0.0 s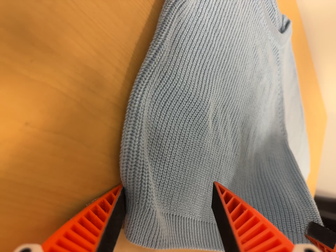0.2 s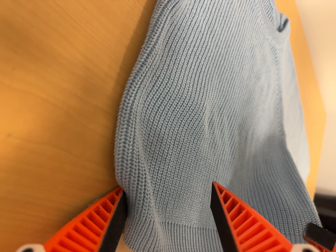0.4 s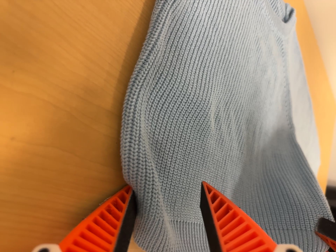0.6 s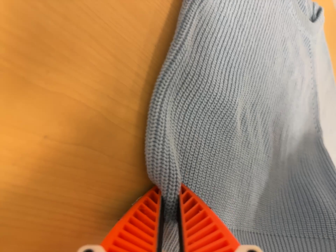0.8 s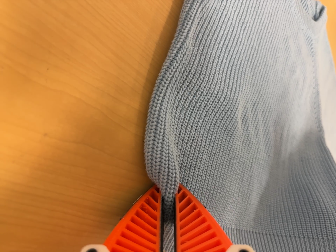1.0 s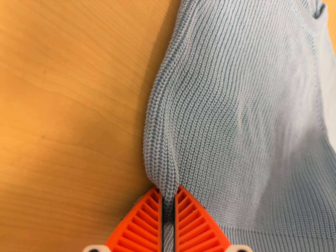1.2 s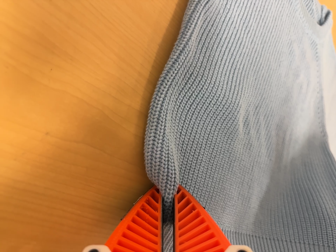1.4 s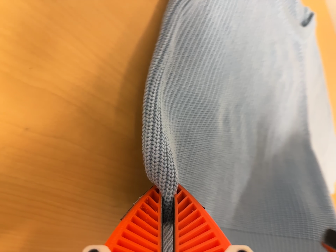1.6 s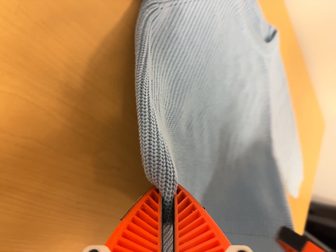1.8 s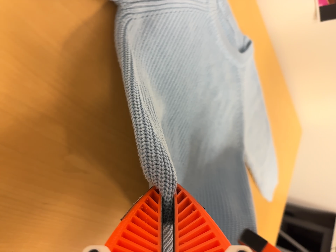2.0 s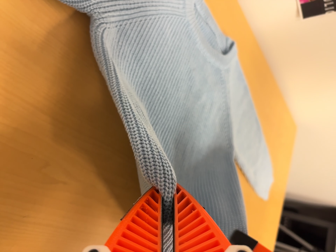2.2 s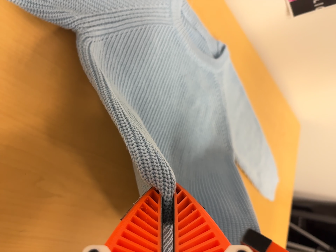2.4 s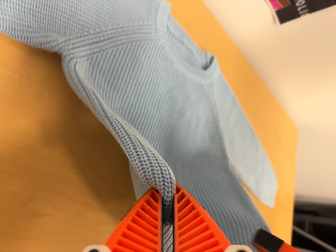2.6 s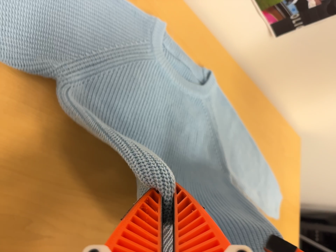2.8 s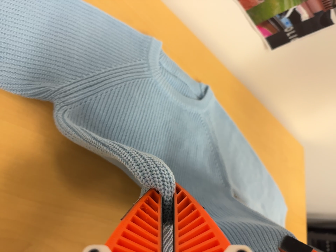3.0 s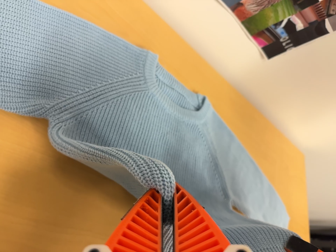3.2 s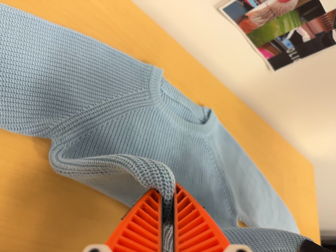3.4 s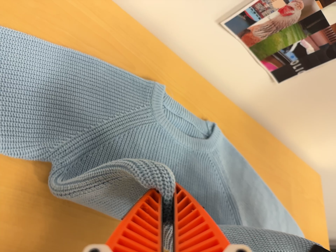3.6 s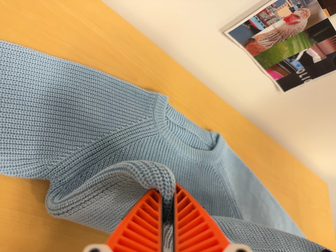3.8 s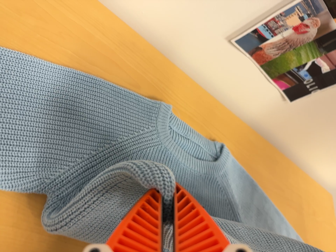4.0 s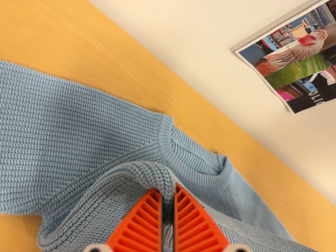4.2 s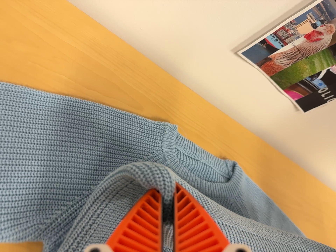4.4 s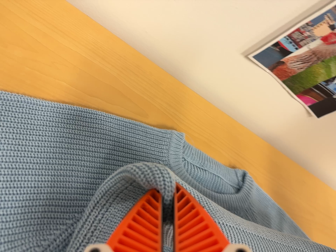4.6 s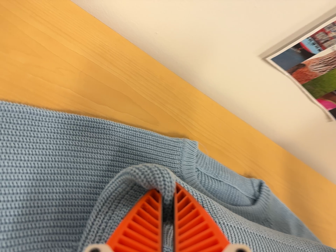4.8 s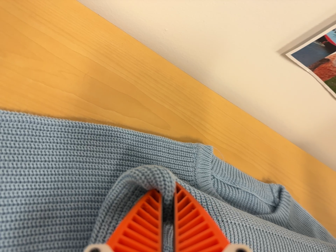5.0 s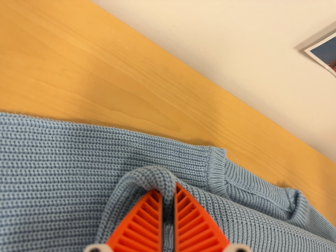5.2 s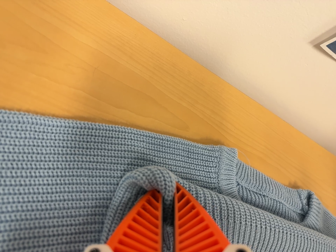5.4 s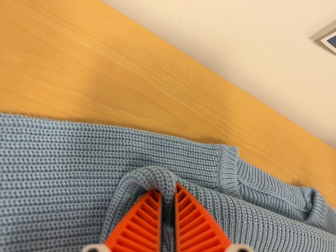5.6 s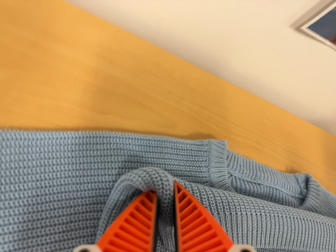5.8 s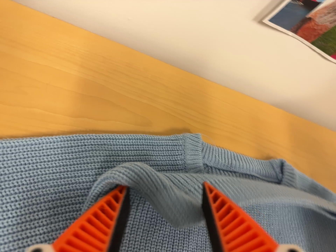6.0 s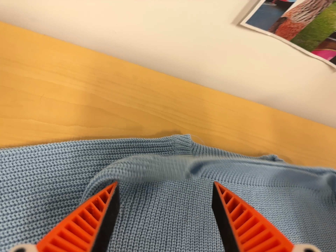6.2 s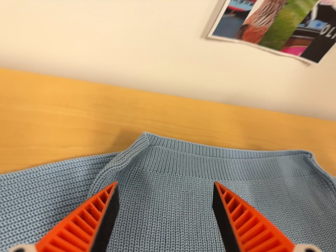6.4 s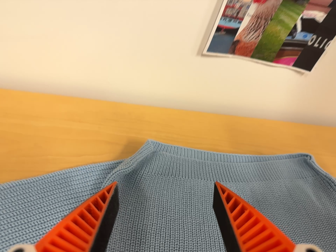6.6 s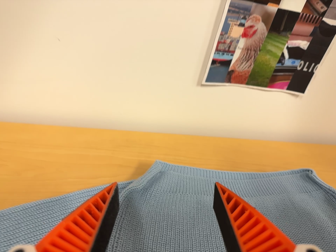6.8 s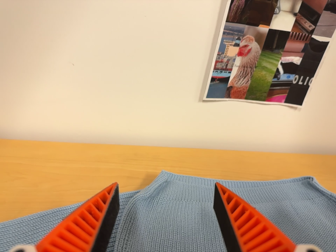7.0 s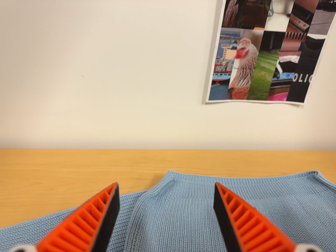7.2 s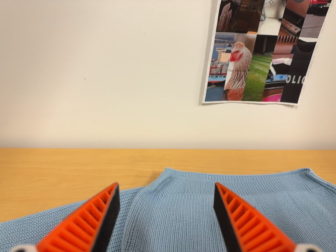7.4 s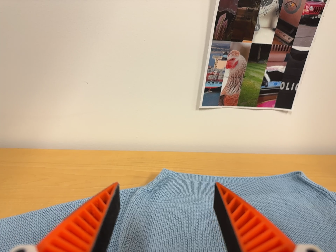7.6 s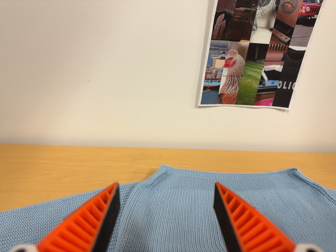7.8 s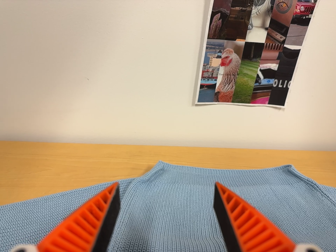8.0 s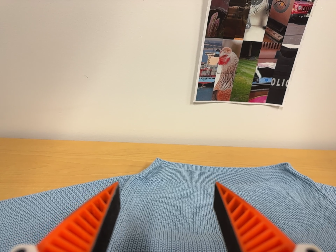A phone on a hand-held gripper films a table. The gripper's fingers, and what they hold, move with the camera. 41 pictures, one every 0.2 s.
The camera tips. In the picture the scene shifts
downward.
0.0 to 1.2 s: The camera shifts only a little, or ends up much as it began.
1.2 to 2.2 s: The camera travels to its right and backward, about 12 cm, so close, fixed things drift to the left.
2.2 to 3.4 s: The camera travels toward the top of its view and to its right, about 8 cm, so close, fixed things drift downward. Its aim tips toward the top of its view by about 10 degrees, and the scene shifts downward. It rolls about its line of sight by about 10 degrees, and the scene rotates counterclockwise.
3.4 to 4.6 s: The camera travels forward and toward the top of its view, about 12 cm, so what stands in front looms larger.
4.6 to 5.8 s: The camera travels forward, about 5 cm, so what stands in front looms larger. It rolls about its line of sight by about 10 degrees, and the scene rotates counterclockwise.
5.8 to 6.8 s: The camera pans to its left by about 10 degrees. It travels backward, toward the bottom of its view and to its right, about 18 cm, so what stands in front gets smaller. Its aim tips toward the top of its view by about 25 degrees, and the scene shifts downward. It rolls about its line of sight by about 20 degrees, and the scene rotates counterclockwise.
6.8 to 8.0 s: The camera travels backward, to its right and toward the bottom of its view, about 12 cm, so what stands in front gets smaller.
The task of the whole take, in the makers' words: fold up.
The film runs forward here.
